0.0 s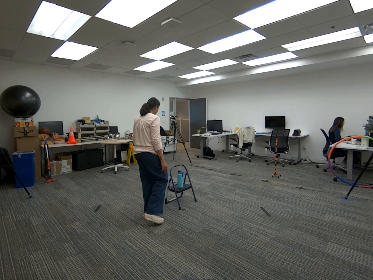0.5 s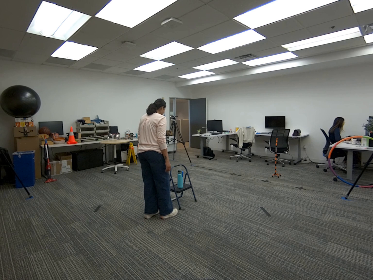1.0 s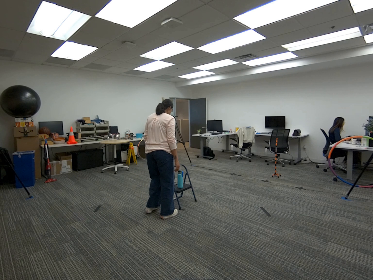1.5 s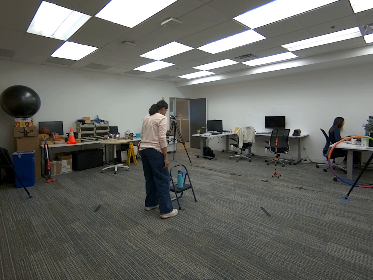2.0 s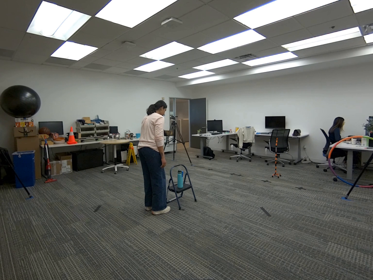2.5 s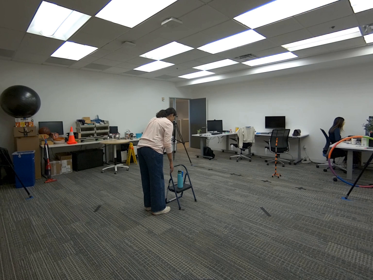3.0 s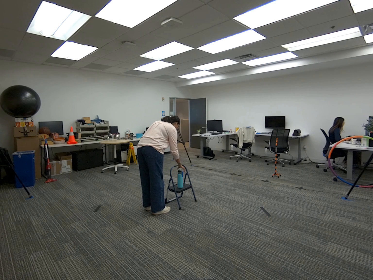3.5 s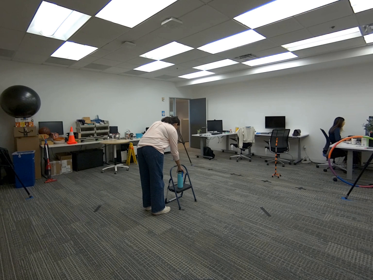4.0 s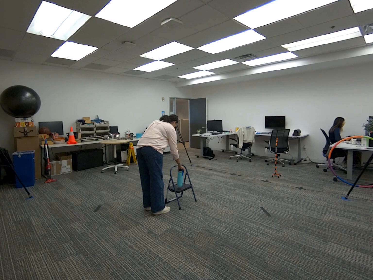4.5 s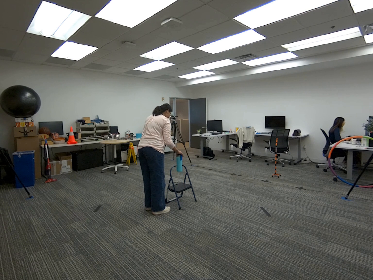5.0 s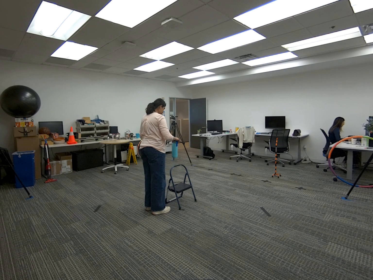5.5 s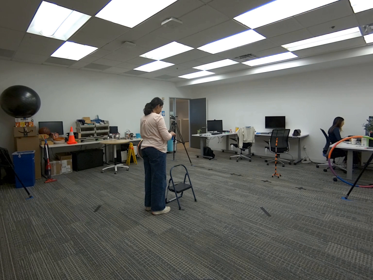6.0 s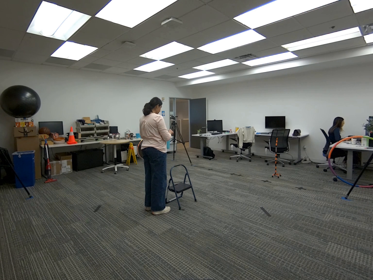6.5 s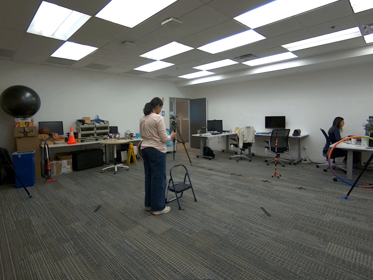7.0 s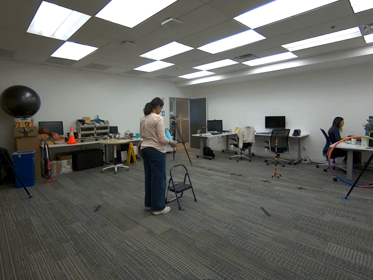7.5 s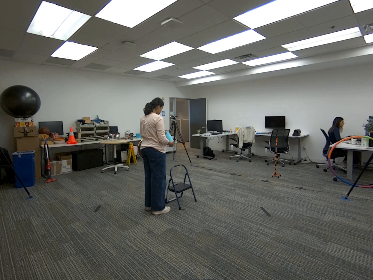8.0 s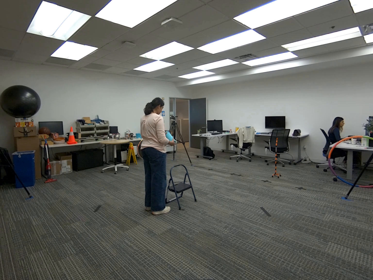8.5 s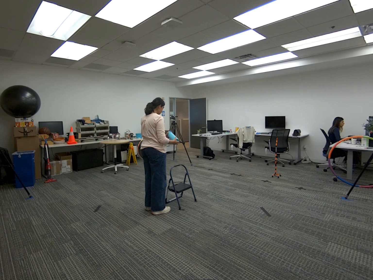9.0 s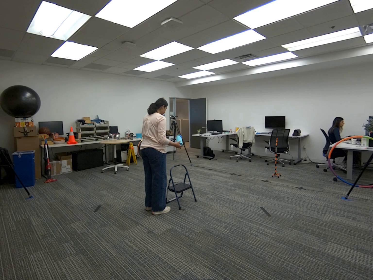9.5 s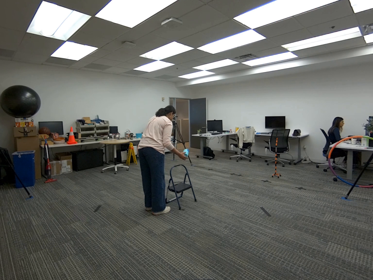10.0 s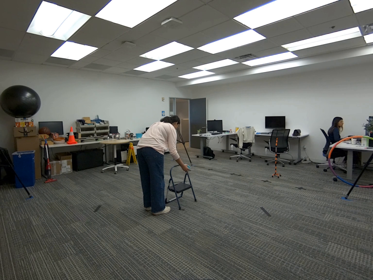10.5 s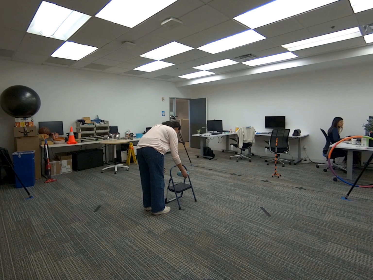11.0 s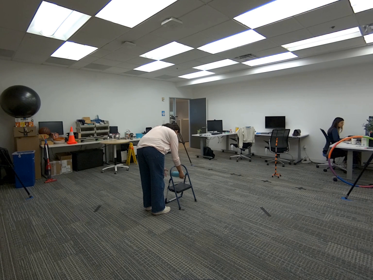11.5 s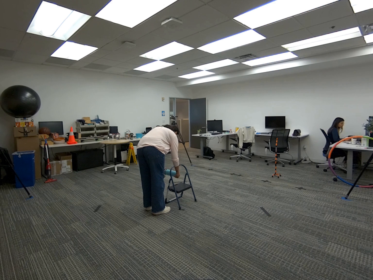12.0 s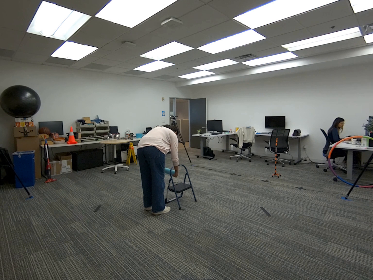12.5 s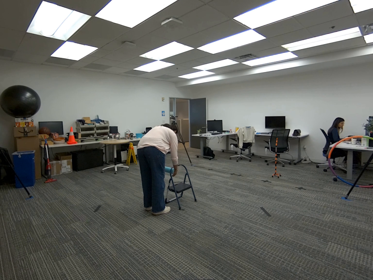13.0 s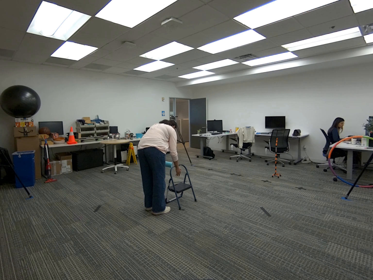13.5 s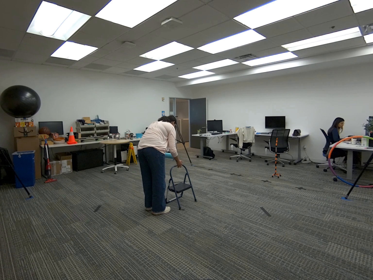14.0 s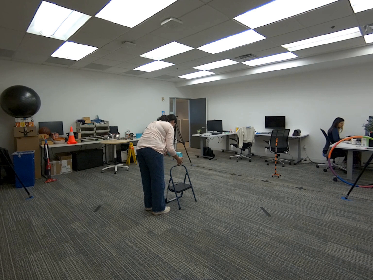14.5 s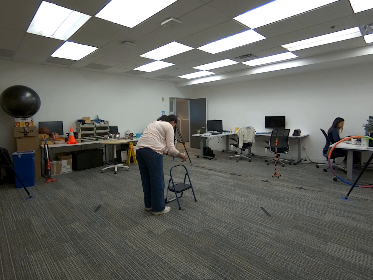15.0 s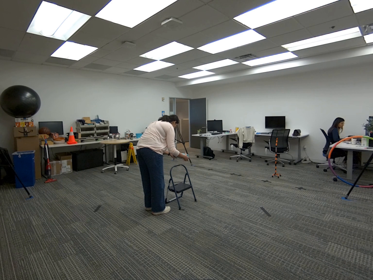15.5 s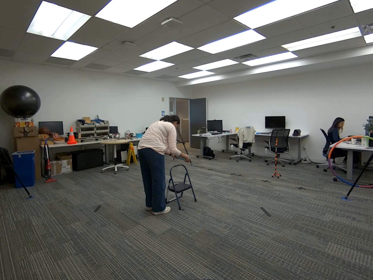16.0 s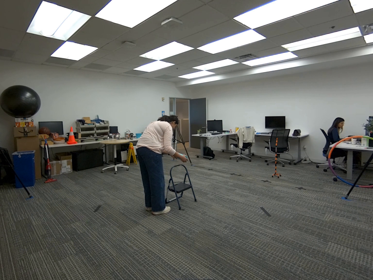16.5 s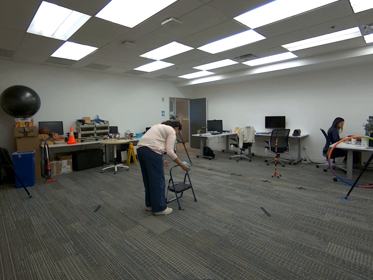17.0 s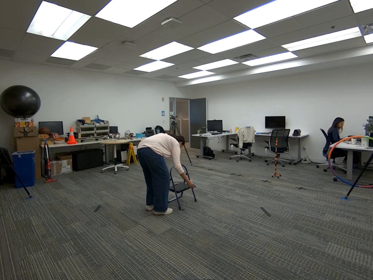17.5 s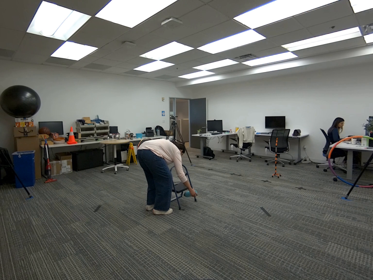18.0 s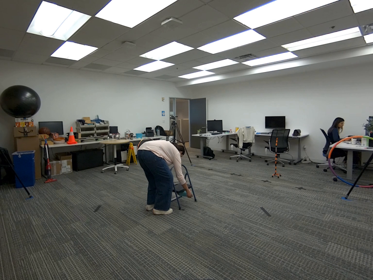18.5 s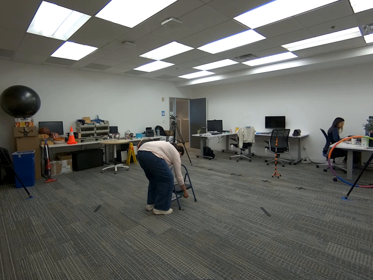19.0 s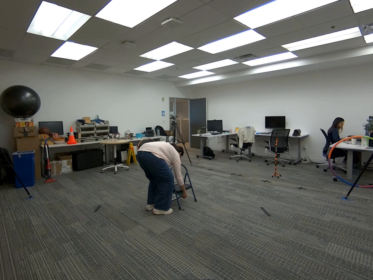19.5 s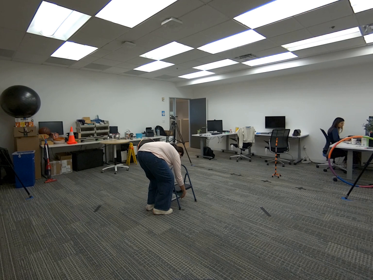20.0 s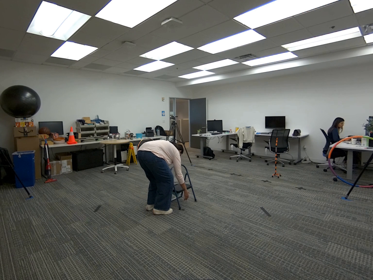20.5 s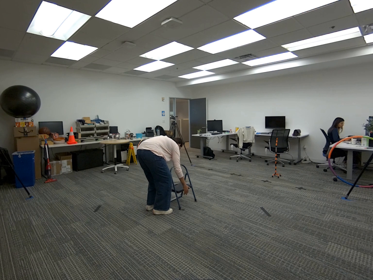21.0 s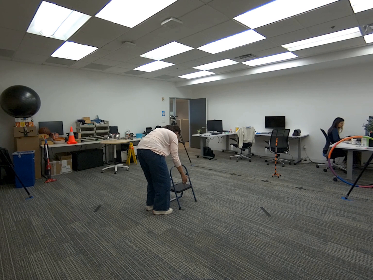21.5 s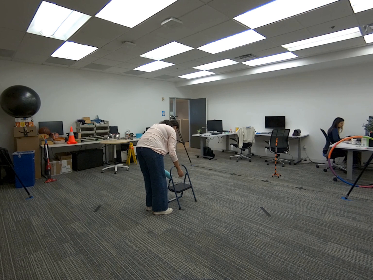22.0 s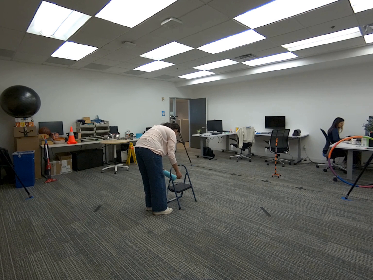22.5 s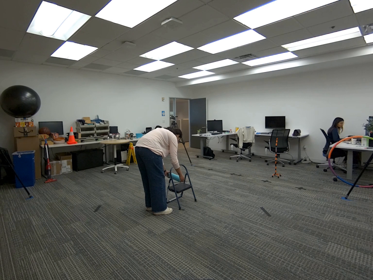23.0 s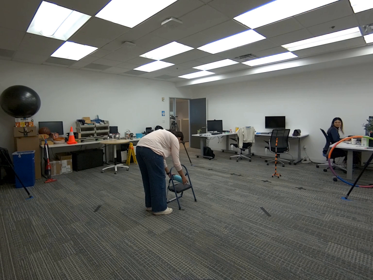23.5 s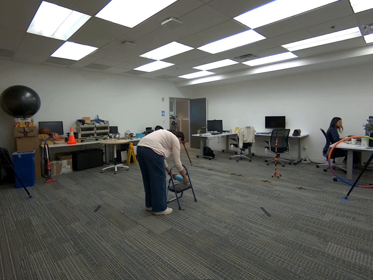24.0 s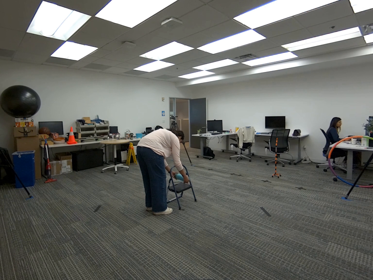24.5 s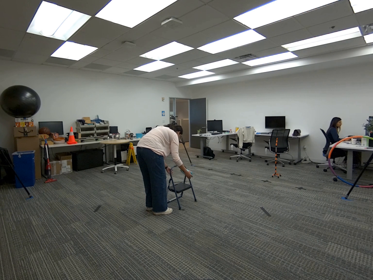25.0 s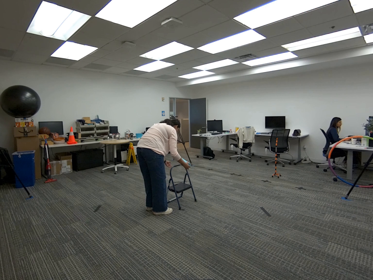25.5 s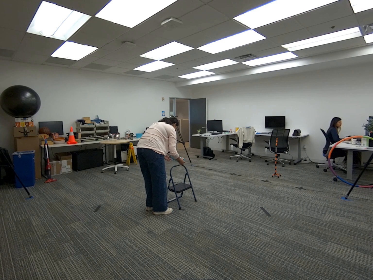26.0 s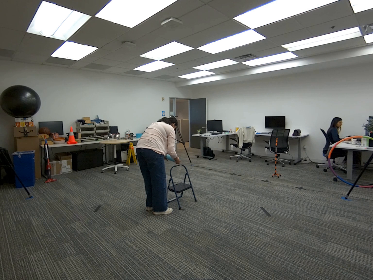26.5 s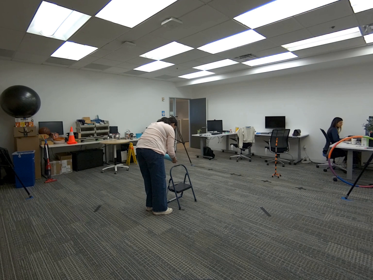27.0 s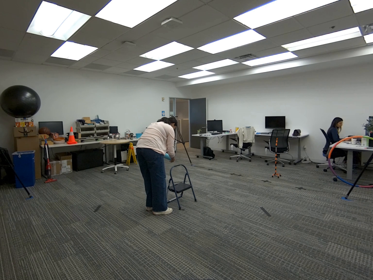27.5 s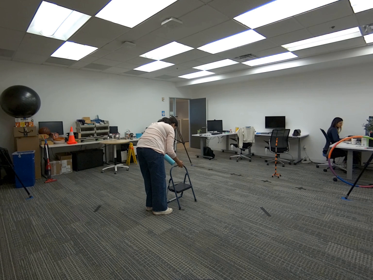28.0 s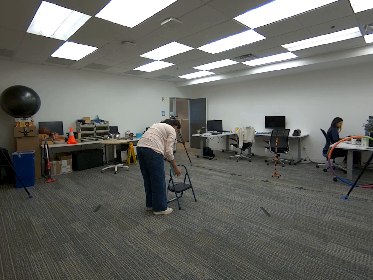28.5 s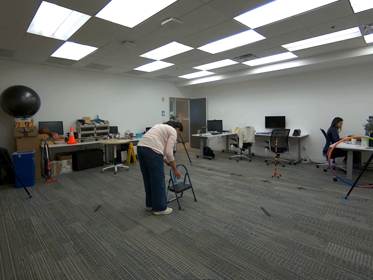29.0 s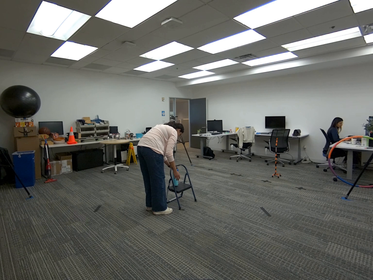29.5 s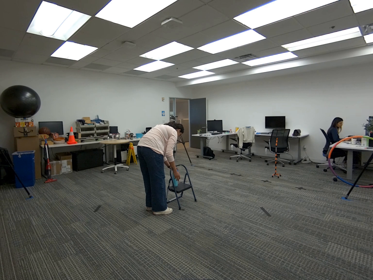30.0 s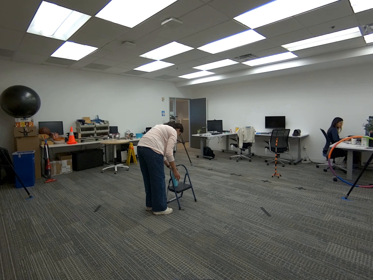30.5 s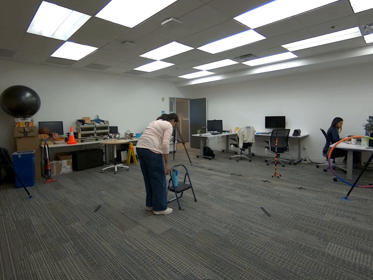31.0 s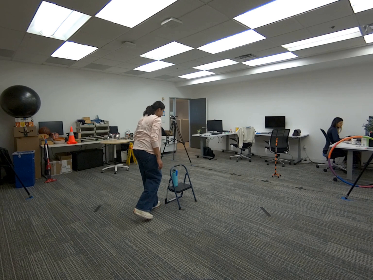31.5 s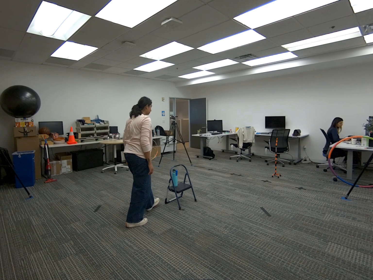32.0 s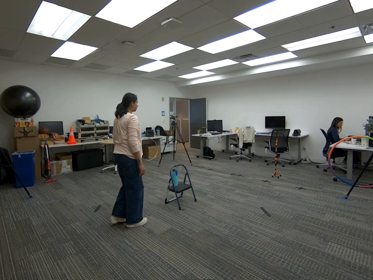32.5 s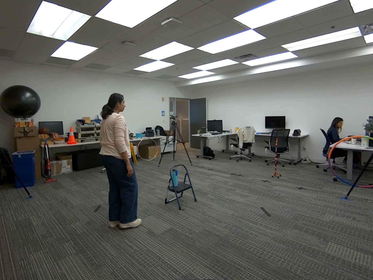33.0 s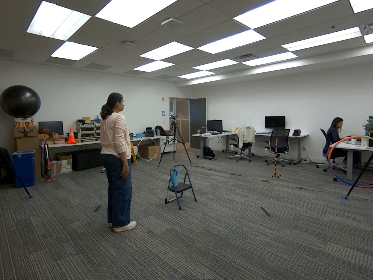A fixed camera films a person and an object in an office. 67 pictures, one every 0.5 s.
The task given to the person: Walk to the cyan water bottle on the step ladder. Pick it up with your right hand and pass it through the ladder to your left hand. Continue passing it back and forth a few times, then place the bottle back on the step ladder when finished.
